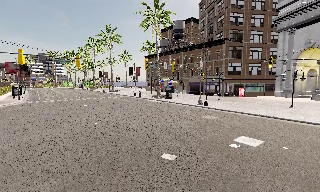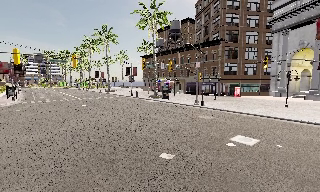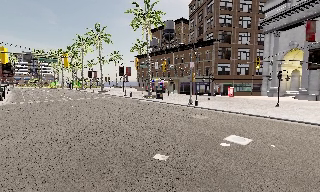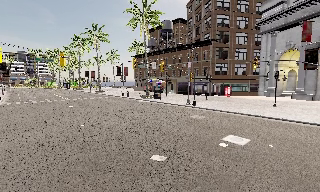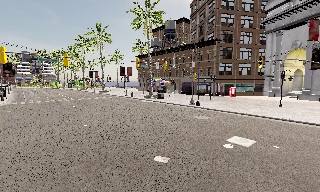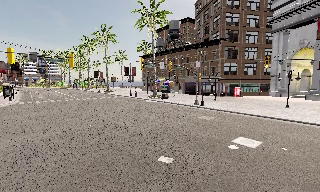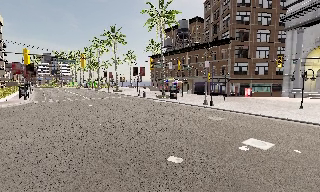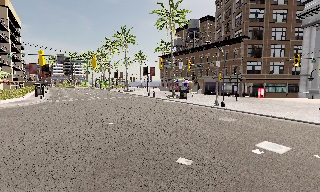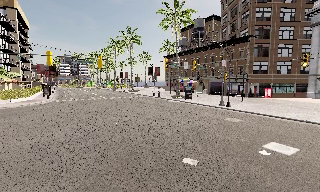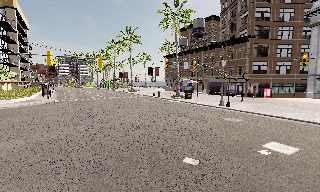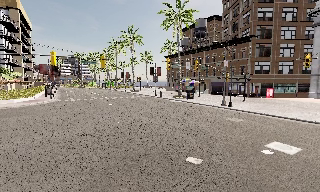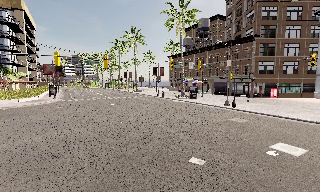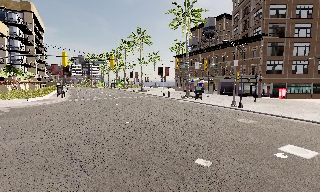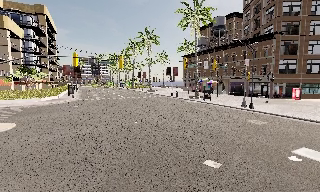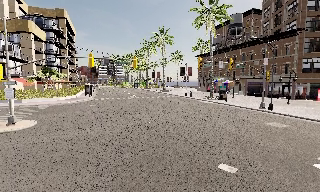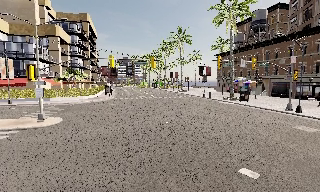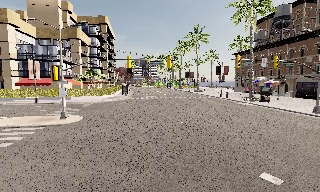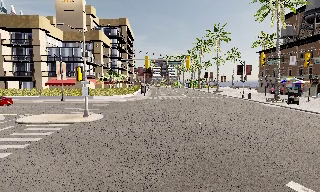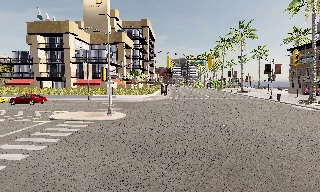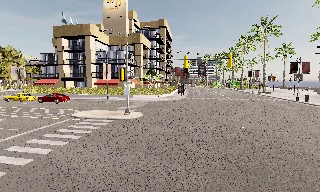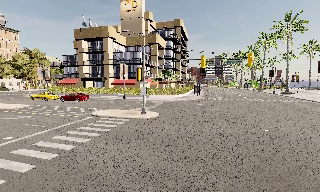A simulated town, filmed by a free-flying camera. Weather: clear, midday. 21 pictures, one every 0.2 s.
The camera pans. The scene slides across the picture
to the right.
The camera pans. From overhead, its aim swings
counterclockwise.
0.0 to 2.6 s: The scene slides to the right, as the camera pans about 15 degrees to its left.
2.6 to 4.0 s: The scene slides to the right, as the camera pans about 40 degrees to its left.
The film runs backward here.
